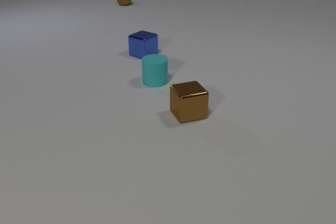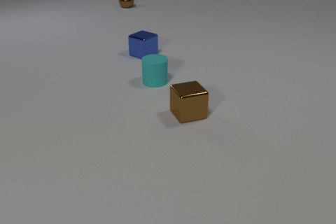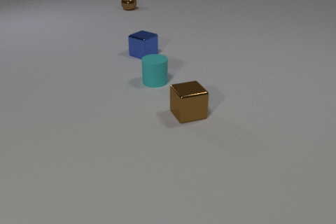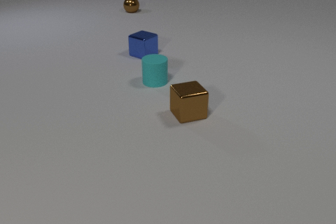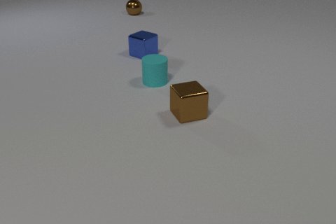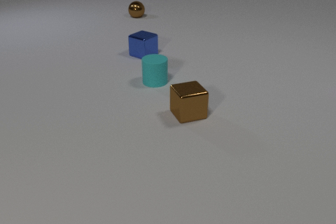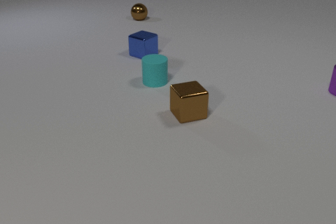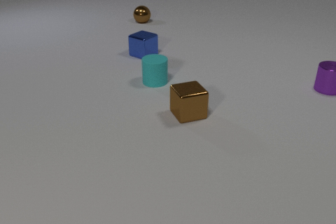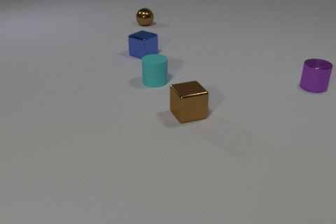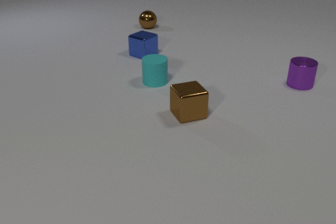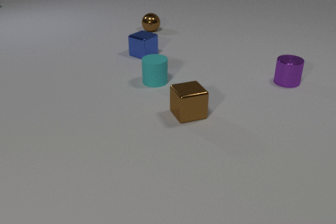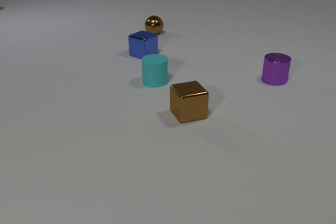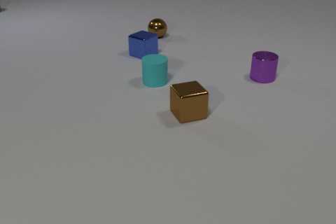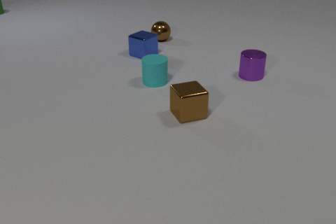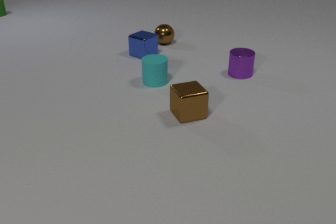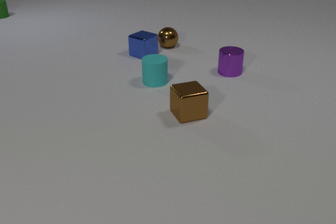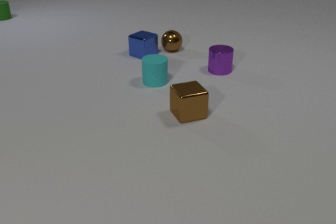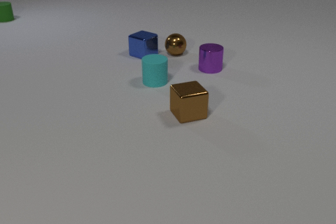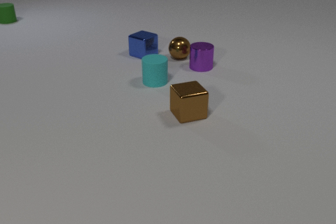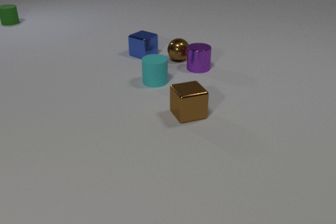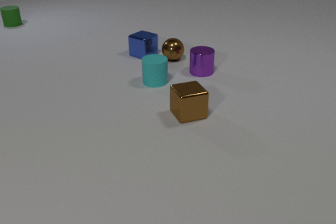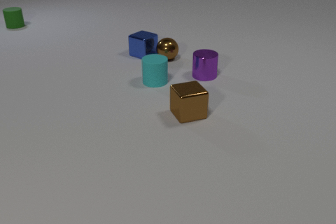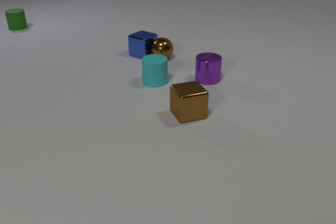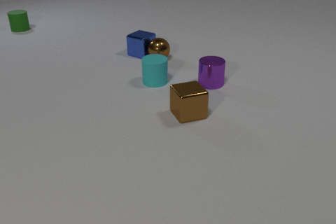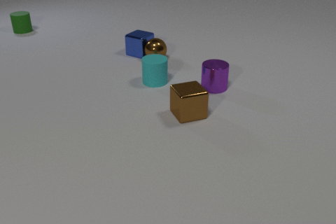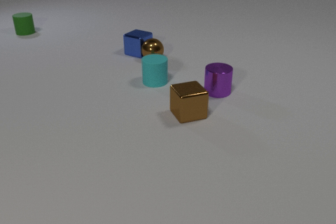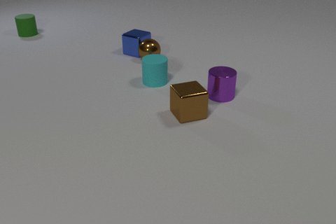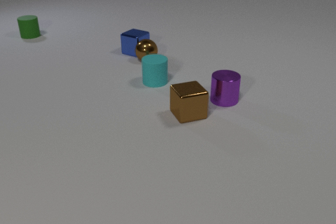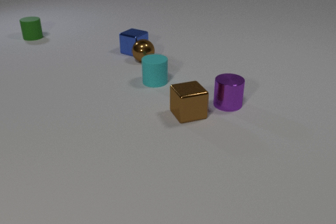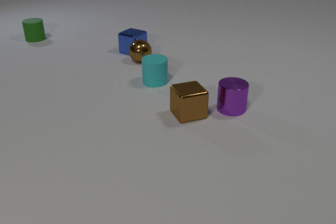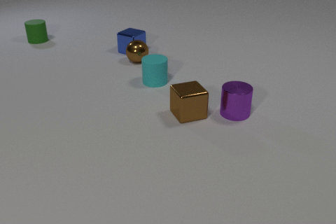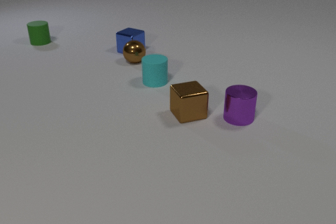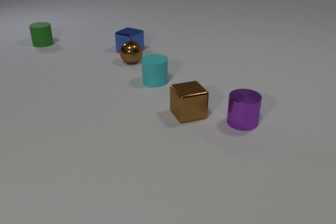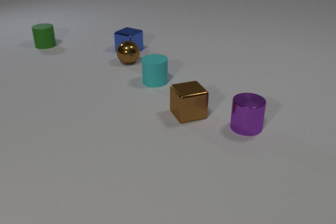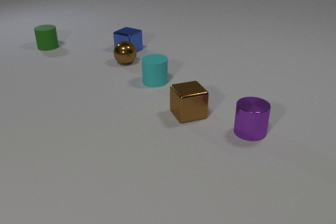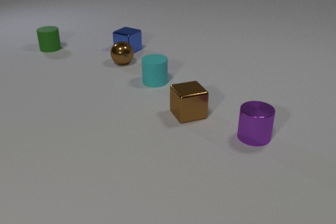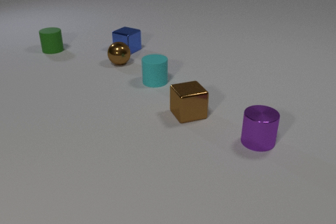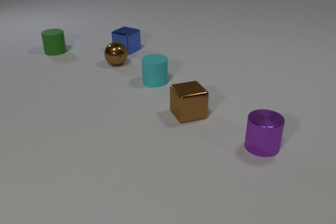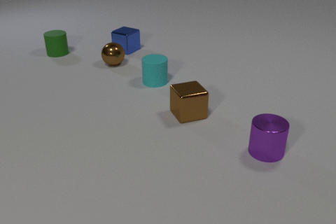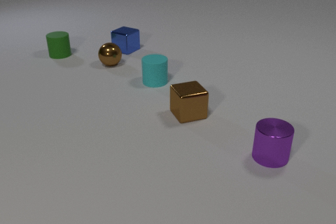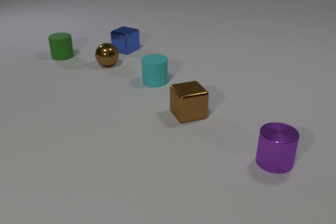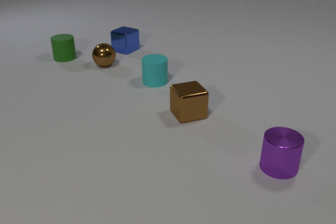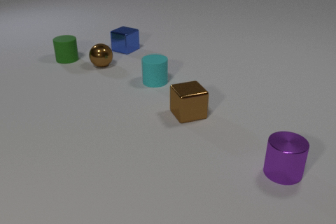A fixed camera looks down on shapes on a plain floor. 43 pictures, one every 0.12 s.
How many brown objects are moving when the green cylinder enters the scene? 1.
How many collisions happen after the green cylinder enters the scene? 2.
How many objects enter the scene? 2.
0.00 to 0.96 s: The purple metal cylinder comes in at the right edge, slides to the left. The brown metal sphere rolls toward the camera.
0.96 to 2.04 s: The purple metal cylinder slides to the left. The brown metal sphere rolls toward the camera. The green rubber cylinder comes in at the left edge, slides toward the camera.
2.04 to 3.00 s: The purple metal cylinder slides toward the camera. The brown metal sphere rolls to the left and toward the camera. The blue metal cube slides to the left. The green rubber cylinder slides toward the camera. The purple metal cylinder and the brown metal sphere collide. The brown metal sphere and the blue metal cube collide.
3.00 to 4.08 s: The purple metal cylinder slides toward the camera and to the right. The brown metal sphere rolls to the left. The blue metal cube slides to the left and away from the camera. The green rubber cylinder slides toward the camera.
4.08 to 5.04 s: The purple metal cylinder slides toward the camera and to the right. The brown metal sphere rolls to the left. The green rubber cylinder slides toward the camera and to the right.
